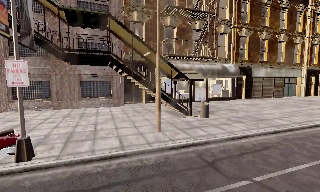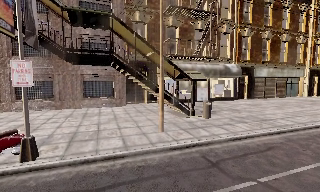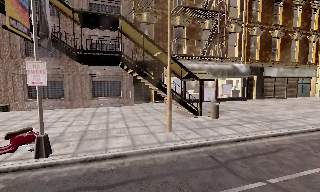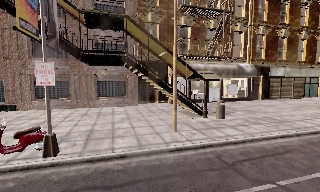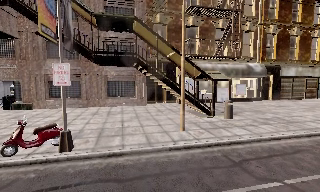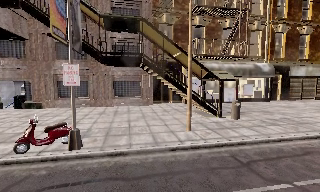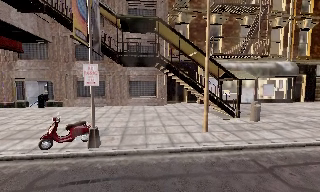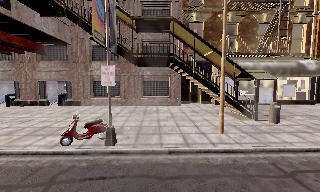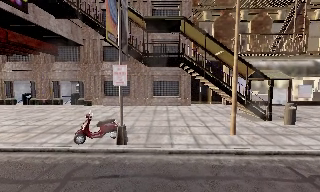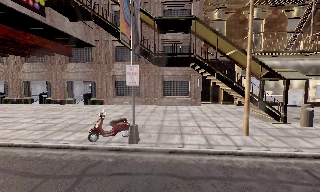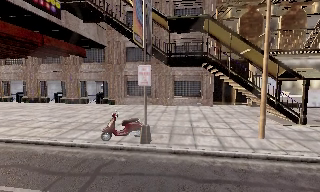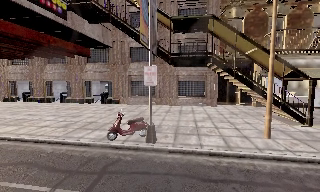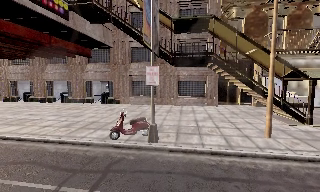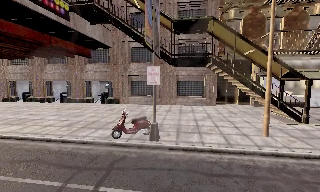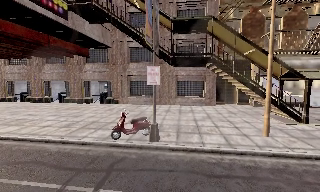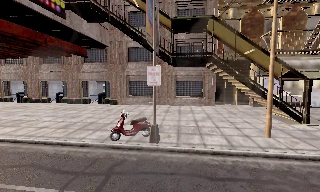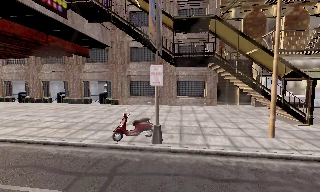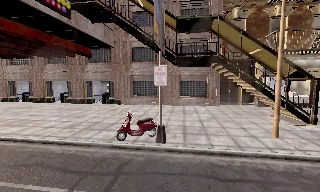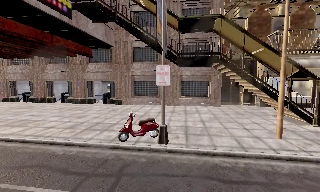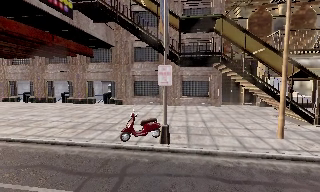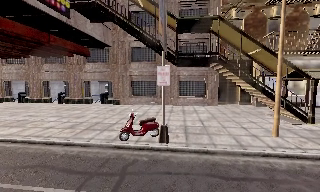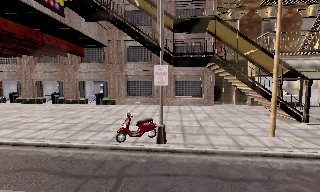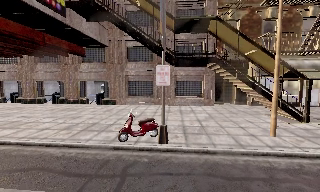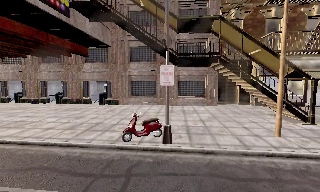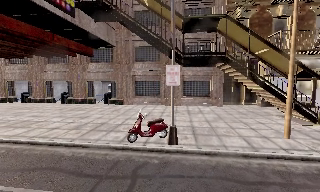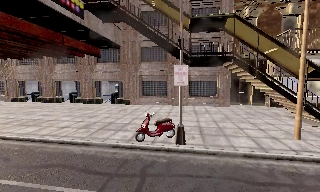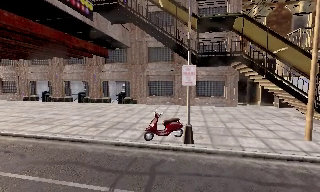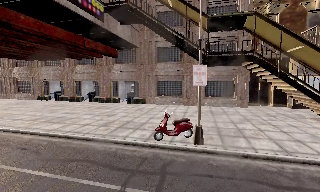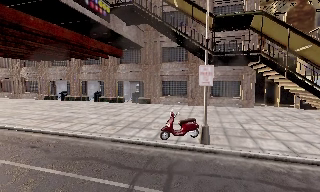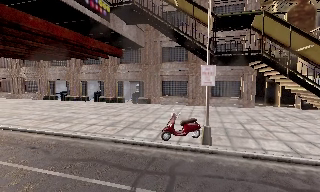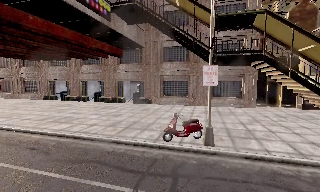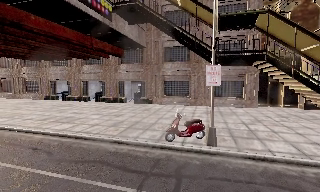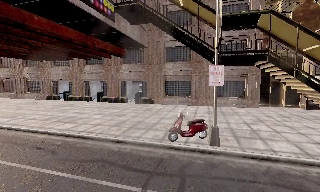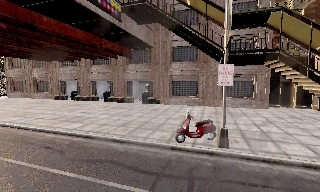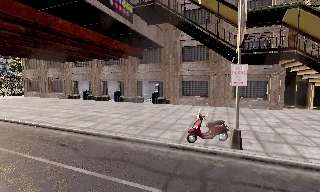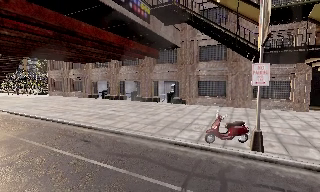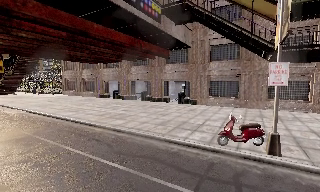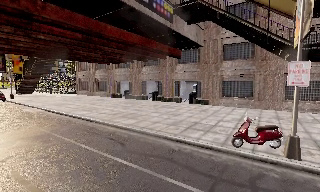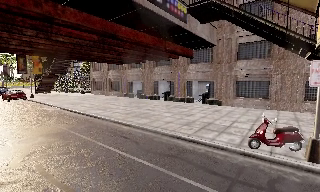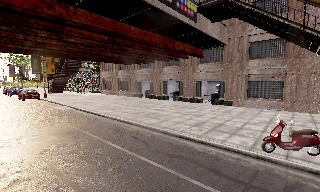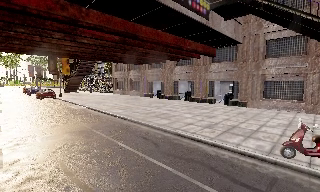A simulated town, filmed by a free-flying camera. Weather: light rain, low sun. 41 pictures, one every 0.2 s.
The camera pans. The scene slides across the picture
to the right.
The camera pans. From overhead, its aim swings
counterclockwise.
0.0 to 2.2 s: The scene slides to the right, as the camera pans about 30 degrees to its left. It travels to its left, about 1 m, so close, fixed things drift to the right.
2.2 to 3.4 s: The camera travels to its left, about 0.5 m, so close, fixed things drift to the right.
3.4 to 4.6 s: The camera shifts only a little, or ends up much as it began.
4.6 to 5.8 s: The camera travels to its left, about 0.5 m, so close, fixed things drift to the right.
5.8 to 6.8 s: The camera shifts only a little, or ends up much as it began.
6.8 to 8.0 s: The scene slides to the right, as the camera pans about 25 degrees to its left.
The film runs forward here.
